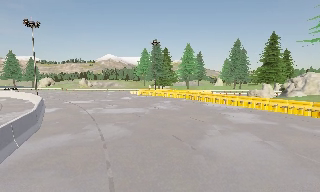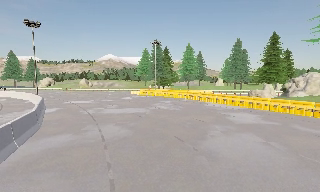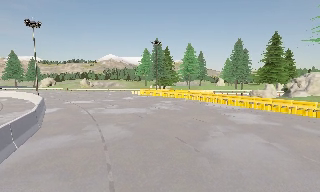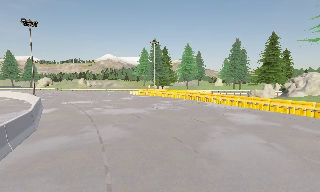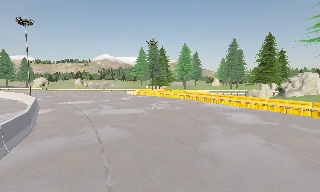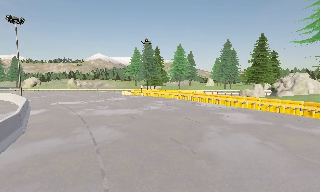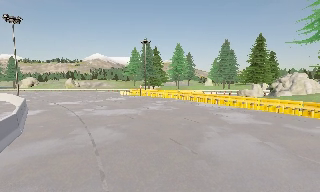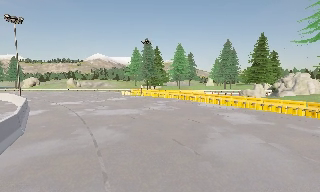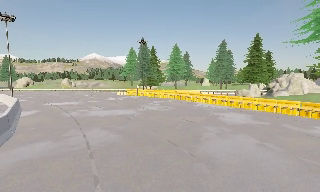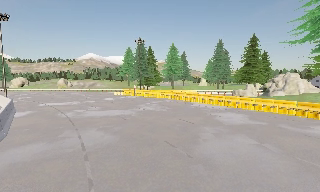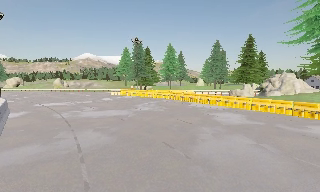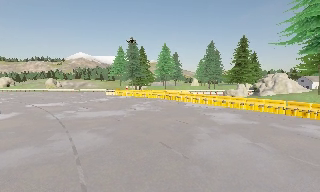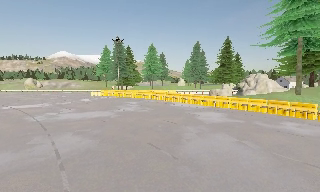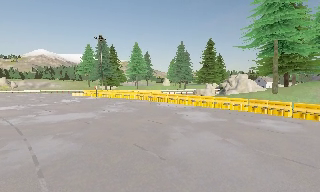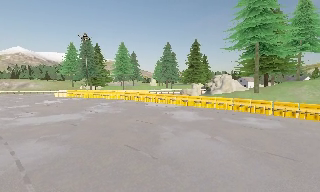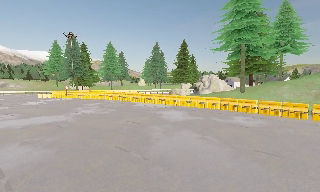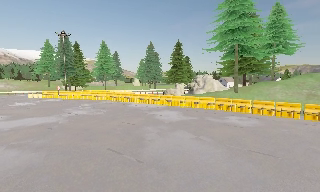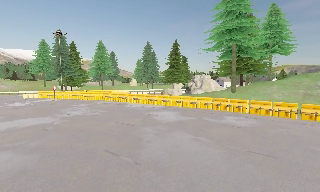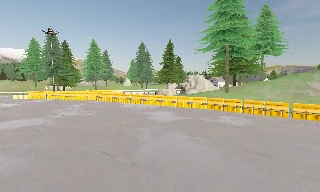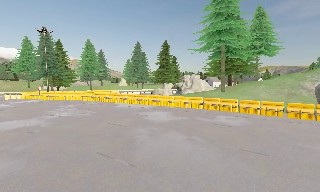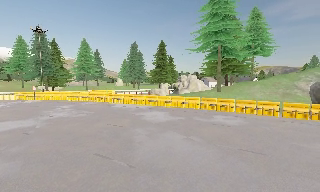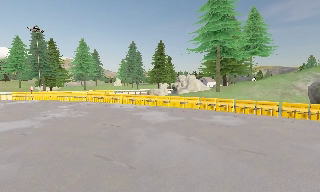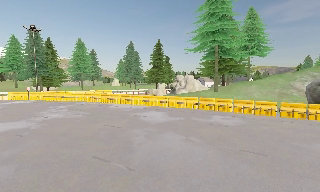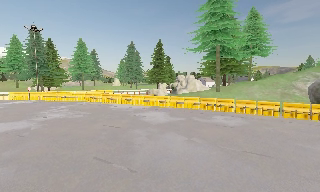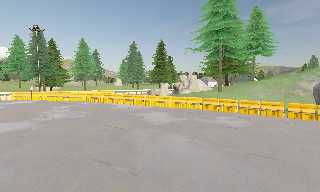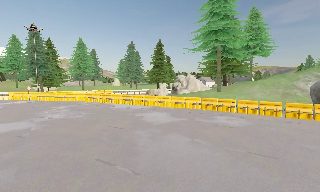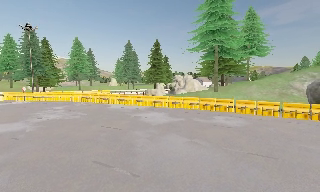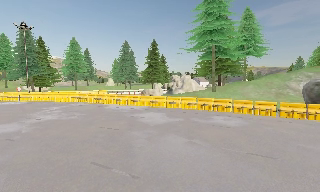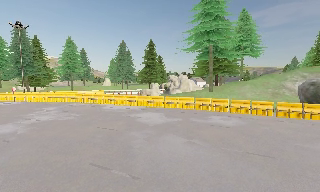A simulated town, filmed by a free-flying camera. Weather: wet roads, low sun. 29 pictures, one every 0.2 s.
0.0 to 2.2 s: The camera travels forward, about 1 m, so what stands in front looms larger.
2.2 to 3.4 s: The camera pans to its right, which is clockwise from overhead, by about 20 degrees.
3.4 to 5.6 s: The camera travels to its left and forward, about 1 m.
The film runs forward here.
